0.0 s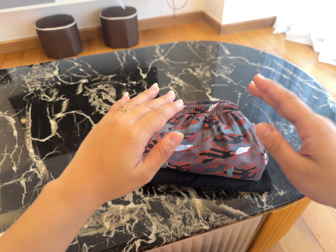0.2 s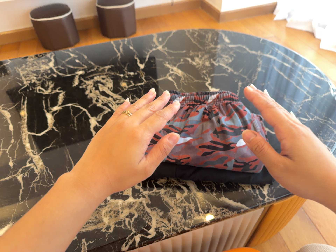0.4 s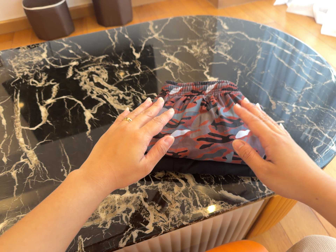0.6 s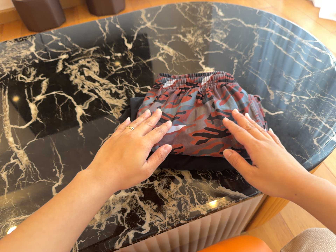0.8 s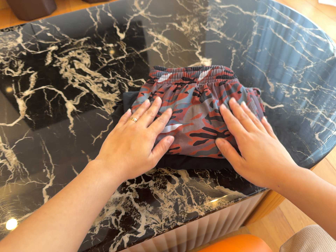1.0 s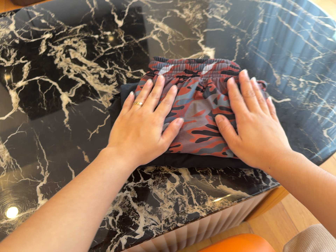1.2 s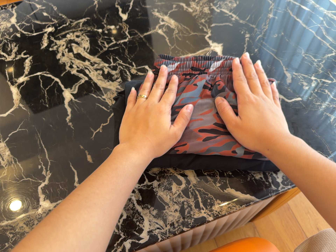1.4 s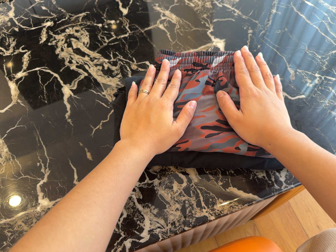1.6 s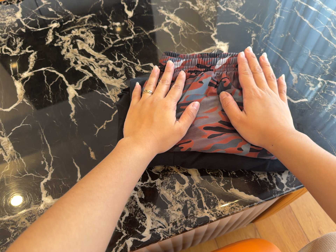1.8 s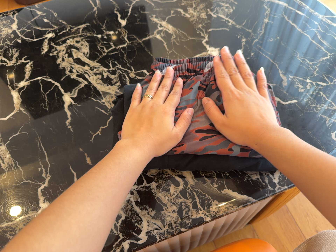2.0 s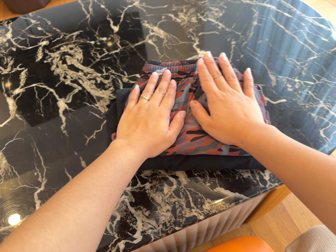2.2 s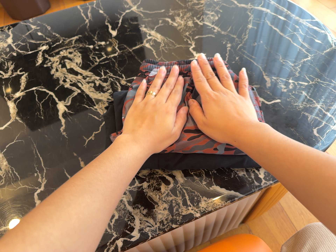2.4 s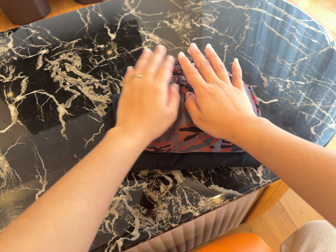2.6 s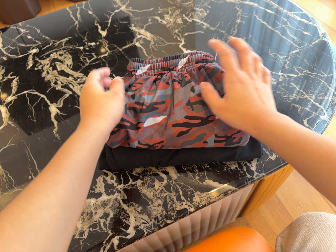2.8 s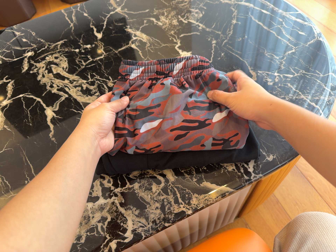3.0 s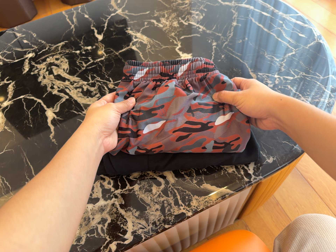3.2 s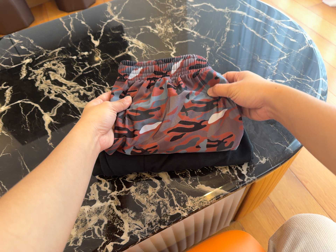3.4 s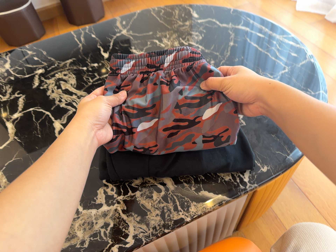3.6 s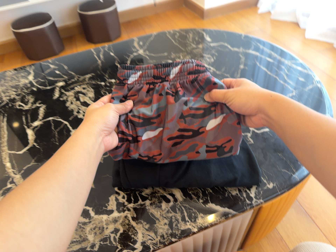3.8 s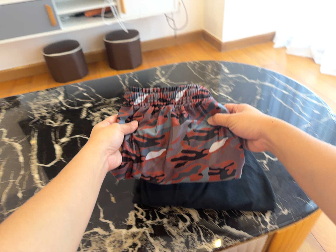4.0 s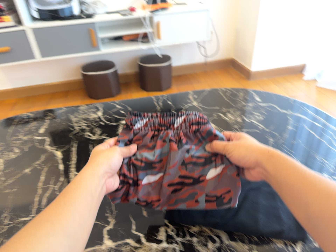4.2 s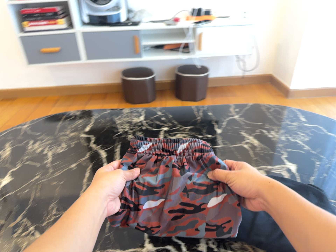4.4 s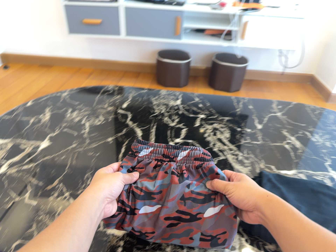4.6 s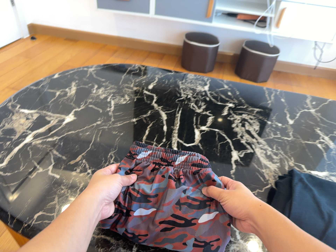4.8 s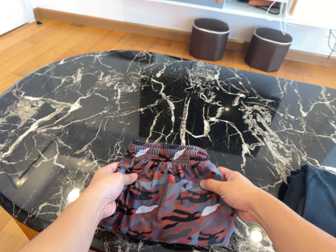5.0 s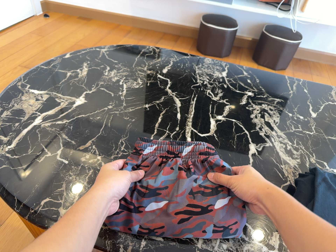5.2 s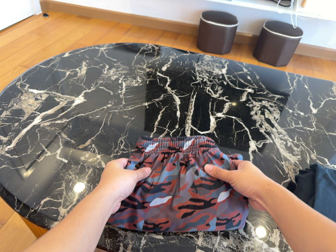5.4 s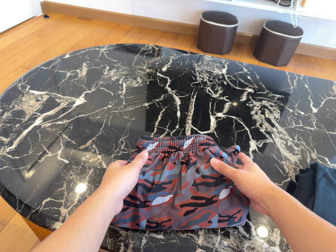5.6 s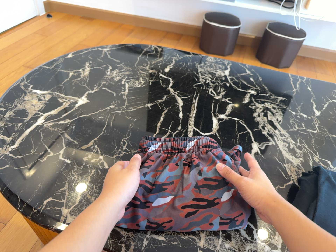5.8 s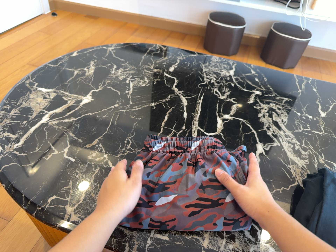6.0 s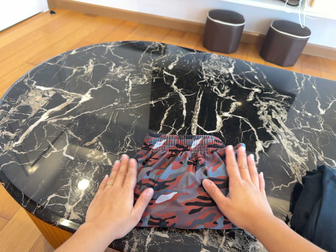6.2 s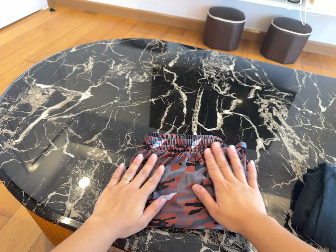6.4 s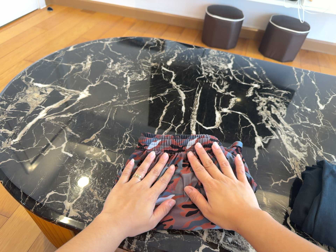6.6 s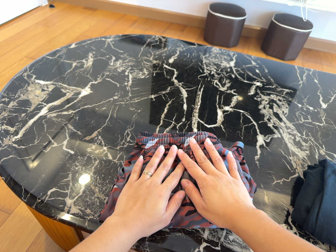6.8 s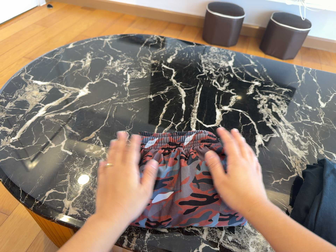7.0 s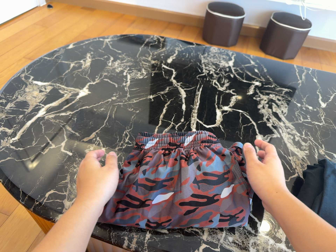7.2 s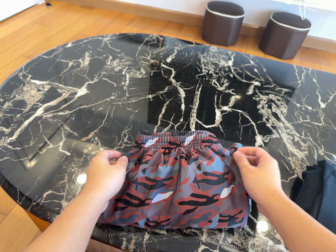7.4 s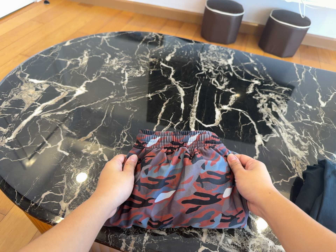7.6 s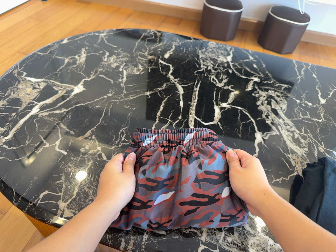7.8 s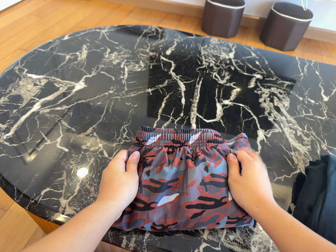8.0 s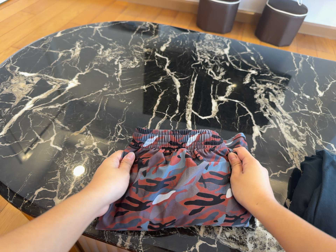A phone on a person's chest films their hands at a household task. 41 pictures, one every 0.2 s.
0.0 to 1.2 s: The camera travels forward and toward the top of its view, about 12 cm, so what stands in front looms larger. Its aim tips toward the bottom of its view by about 15 degrees, and the scene shifts upward.
1.2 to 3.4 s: The camera travels backward, about 7 cm, so what stands in front gets smaller.
3.4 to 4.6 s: The camera pans to its left by about 25 degrees. It travels to its left, about 20 cm, so close, fixed things drift to the right. Its aim tips toward the top of its view by about 10 degrees, and the scene shifts downward. It rolls about its line of sight by about 30 degrees, and the scene rotates clockwise.
4.6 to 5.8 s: The camera shifts only a little, or ends up much as it began.
5.8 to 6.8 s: The camera keeps its place and its aim.
6.8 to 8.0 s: The camera shifts only a little, or ends up much as it began.
The film runs backward here.
